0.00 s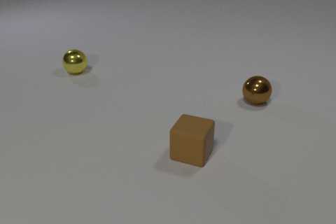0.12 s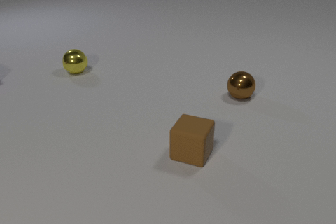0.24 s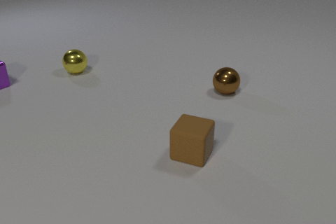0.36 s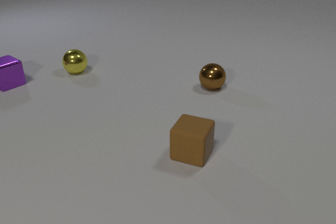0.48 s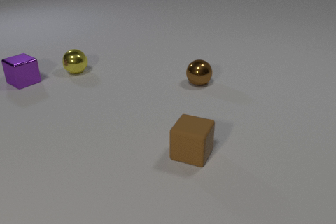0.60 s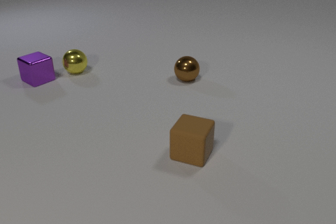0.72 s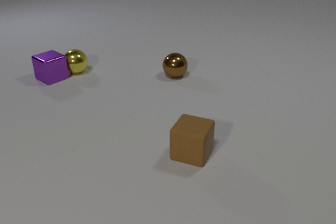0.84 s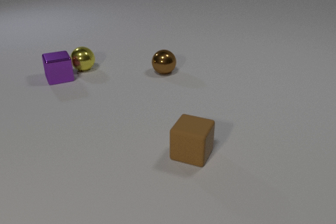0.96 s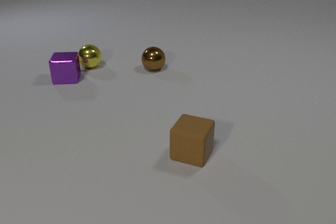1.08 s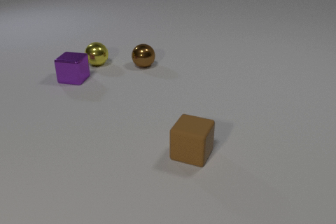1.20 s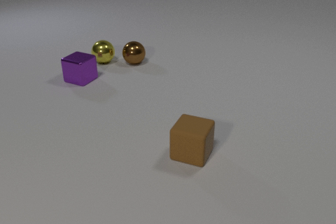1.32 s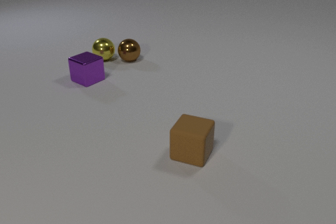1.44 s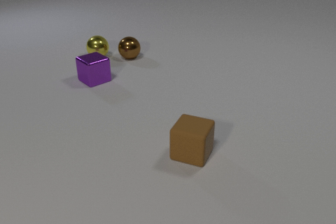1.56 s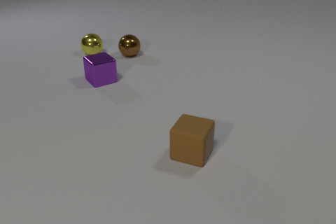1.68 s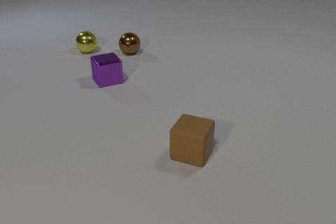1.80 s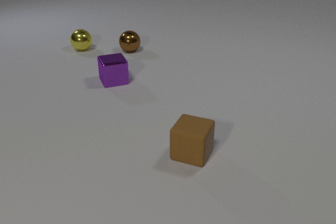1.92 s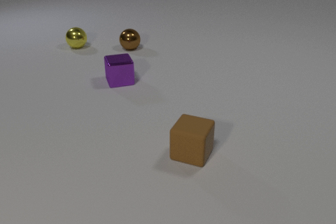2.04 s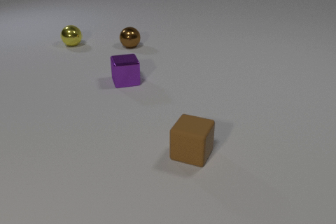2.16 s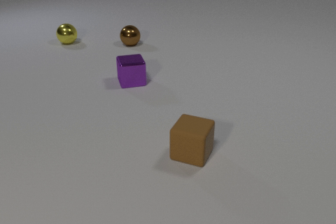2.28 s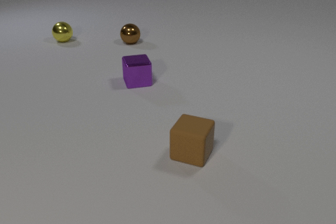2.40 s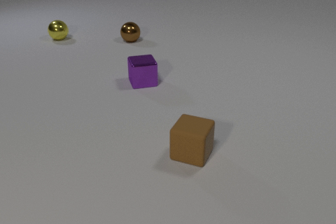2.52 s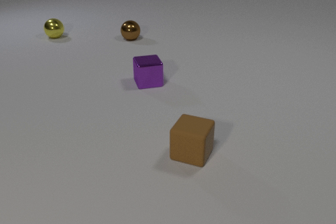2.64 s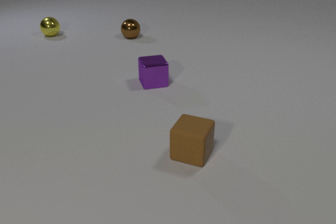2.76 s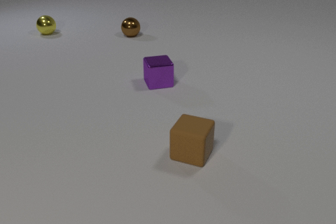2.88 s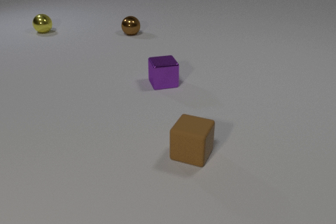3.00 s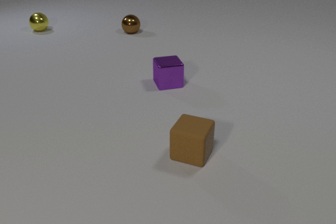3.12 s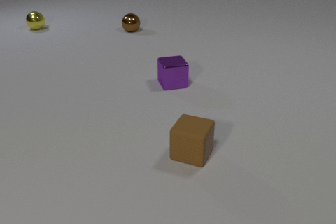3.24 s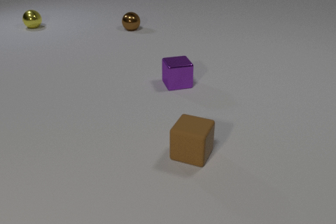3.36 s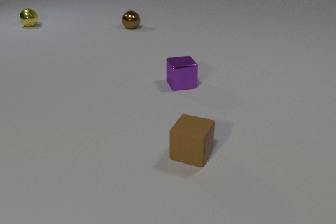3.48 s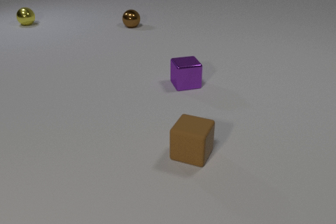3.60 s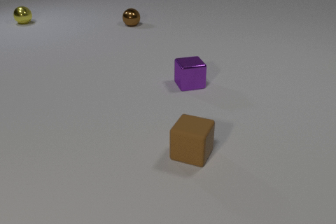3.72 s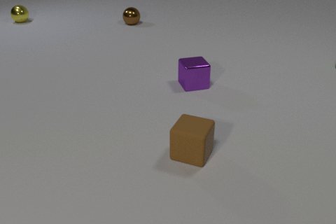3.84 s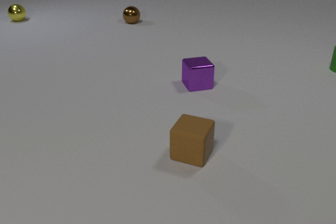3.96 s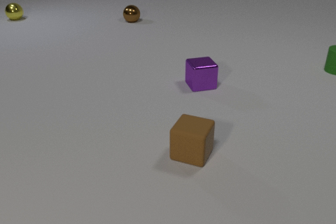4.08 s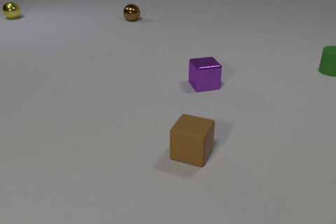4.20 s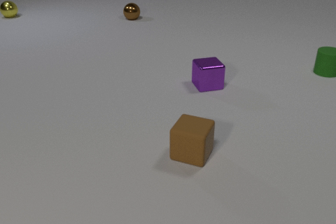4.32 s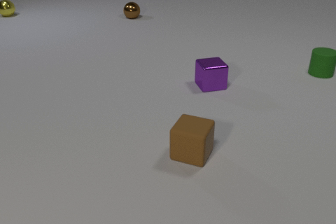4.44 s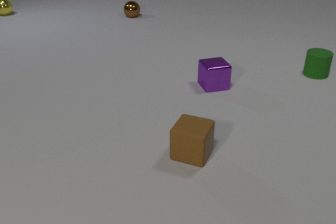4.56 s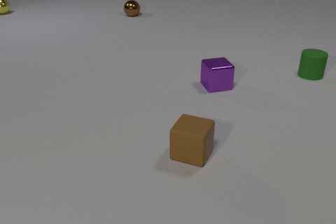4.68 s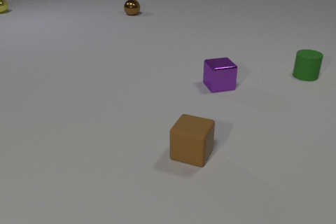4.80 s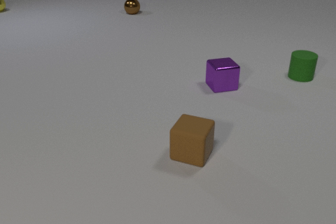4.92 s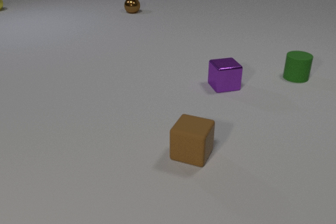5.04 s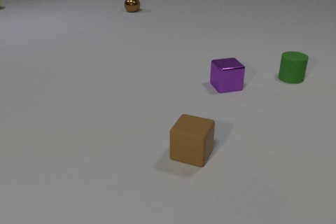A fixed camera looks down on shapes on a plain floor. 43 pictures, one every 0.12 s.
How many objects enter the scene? 2.
Are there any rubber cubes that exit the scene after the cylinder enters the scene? no.
What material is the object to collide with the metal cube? metal.
0.00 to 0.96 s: The purple metal cube comes in at the left edge, slides to the right, spins clockwise seen from above by about 45 degrees, its near face sliding to the left. The yellow metal sphere rolls to the right and away from the camera. The brown metal sphere rolls to the left and away from the camera. The purple metal cube and the yellow metal sphere collide.
0.96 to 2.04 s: The purple metal cube slides to the right, spins clockwise seen from above by about 75 degrees, its near face sliding to the left. The yellow metal sphere rolls away from the camera. The brown metal sphere rolls away from the camera. The yellow metal sphere and the brown metal sphere collide.
2.04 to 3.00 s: The purple metal cube slides to the right. The yellow metal sphere rolls away from the camera and to the left. The brown metal sphere rolls away from the camera.
3.00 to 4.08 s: The purple metal cube slides to the right. The yellow metal sphere rolls away from the camera and to the left. The green rubber cylinder comes in at the right edge, slides to the left and toward the camera. The brown metal sphere rolls away from the camera.
4.08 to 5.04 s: The purple metal cube slides to the right. The yellow metal sphere rolls away from the camera and to the left. The green rubber cylinder slides to the left and toward the camera. The brown metal sphere rolls away from the camera.
